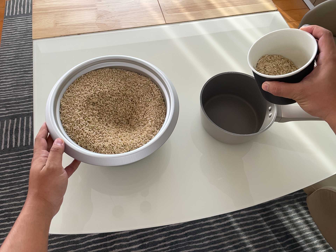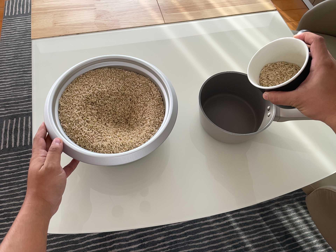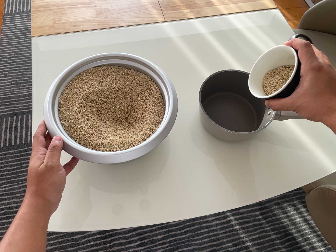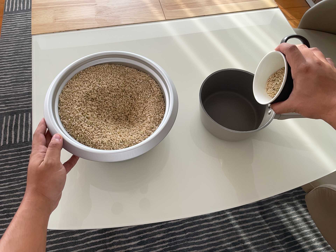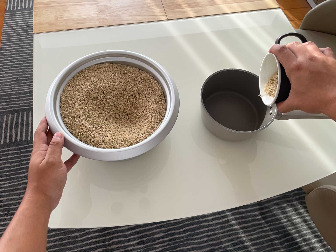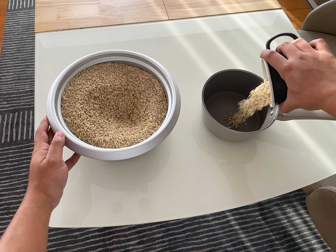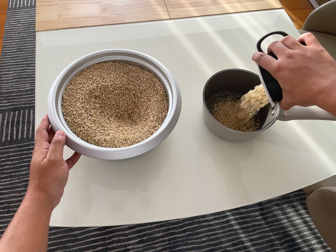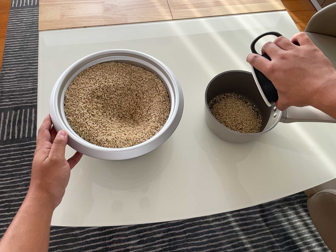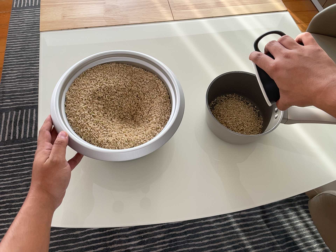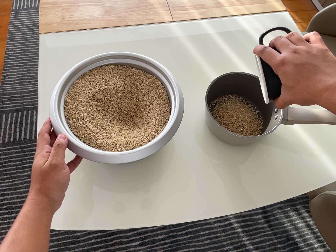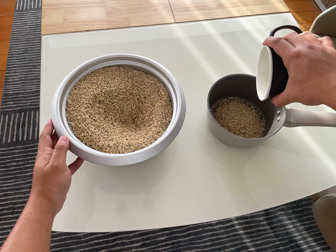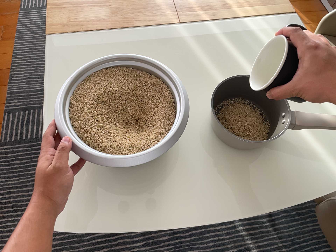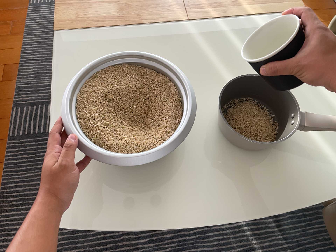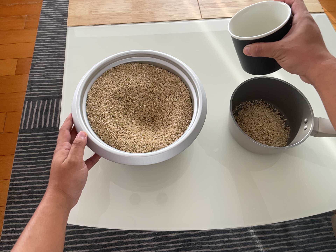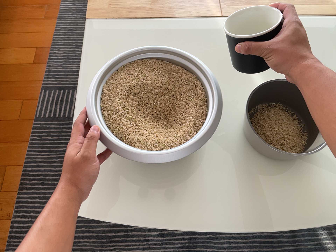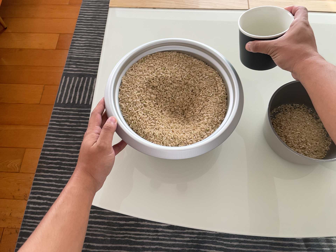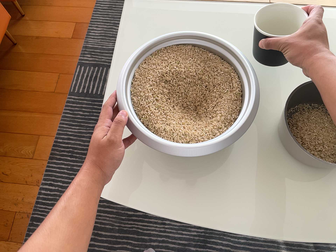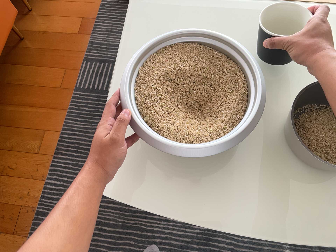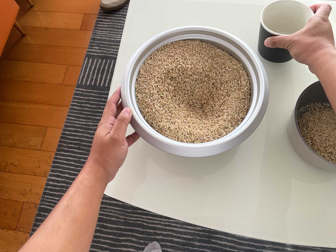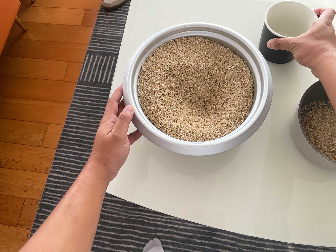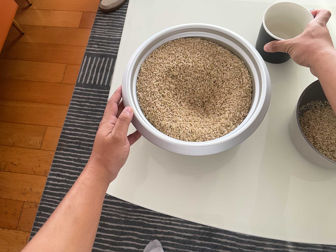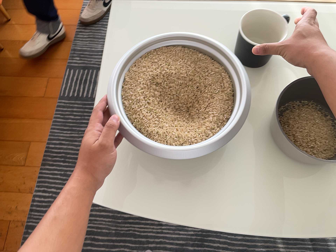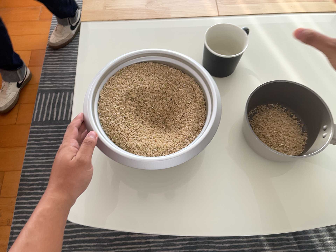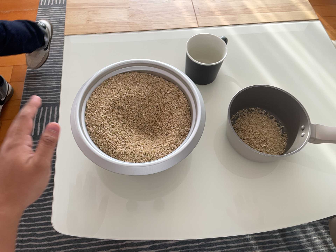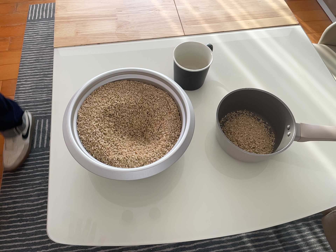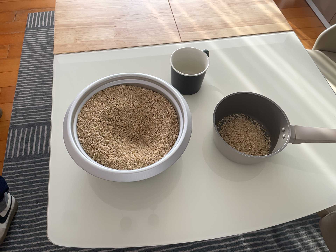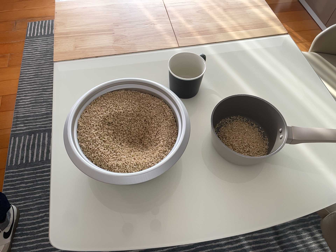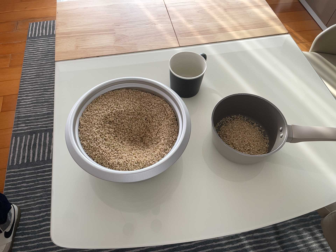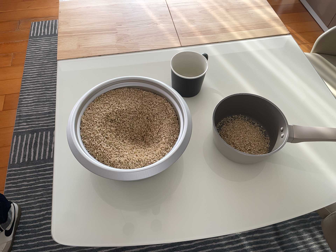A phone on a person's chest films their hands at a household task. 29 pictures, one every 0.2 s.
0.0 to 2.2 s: The camera shifts only a little, or ends up much as it began.
2.2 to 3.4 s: The camera swings to its left by about 15 degrees, and the scene slides to the right. It rolls about its line of sight by about 15 degrees, and the scene rotates clockwise.
3.4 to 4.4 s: The camera rolls about its line of sight by about 10 degrees, and the scene rotates counterclockwise.
4.4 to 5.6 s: The camera travels backward, about 7 cm, so what stands in front gets smaller.
The film runs forward here.
